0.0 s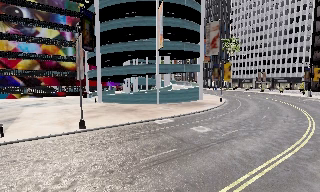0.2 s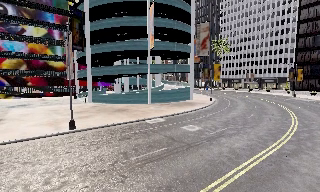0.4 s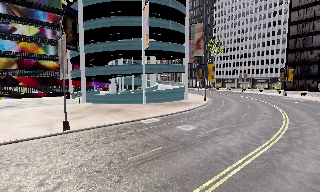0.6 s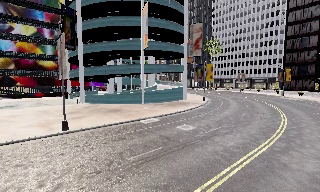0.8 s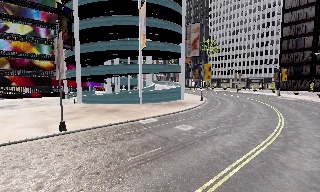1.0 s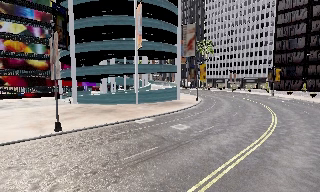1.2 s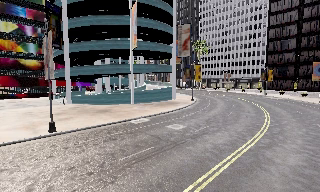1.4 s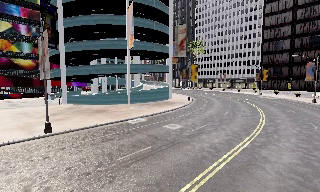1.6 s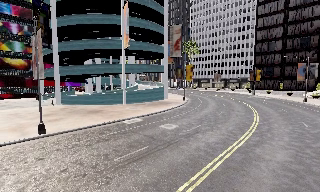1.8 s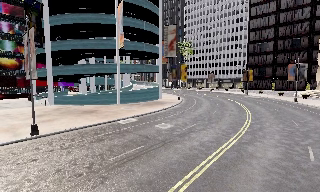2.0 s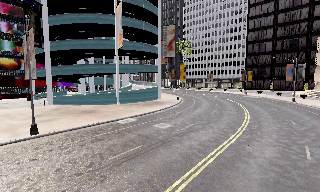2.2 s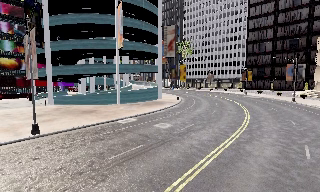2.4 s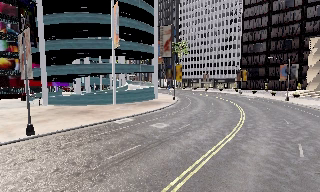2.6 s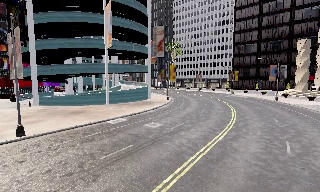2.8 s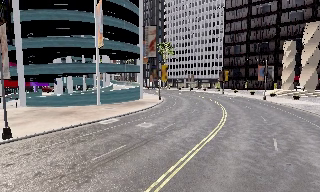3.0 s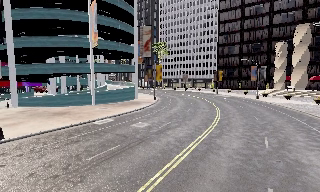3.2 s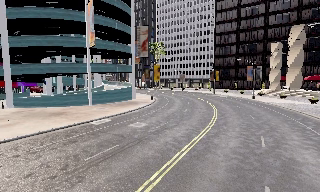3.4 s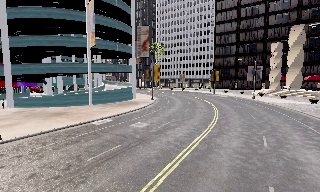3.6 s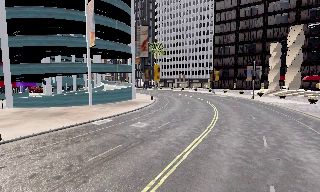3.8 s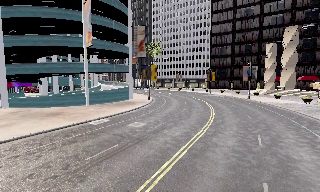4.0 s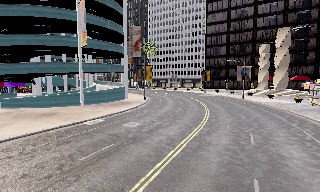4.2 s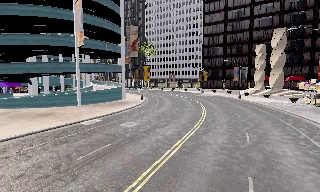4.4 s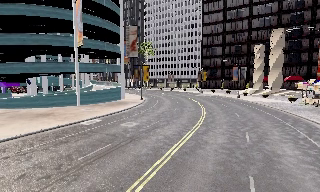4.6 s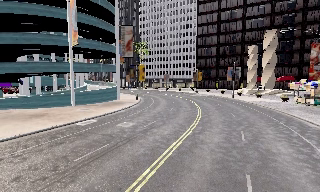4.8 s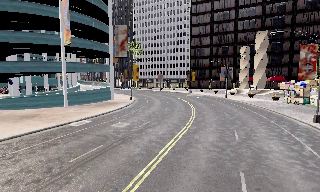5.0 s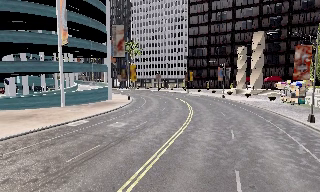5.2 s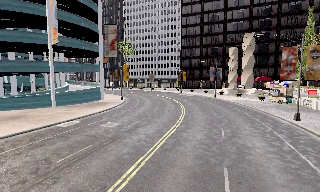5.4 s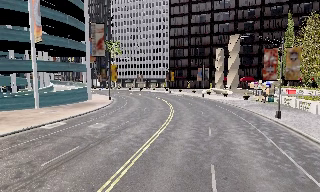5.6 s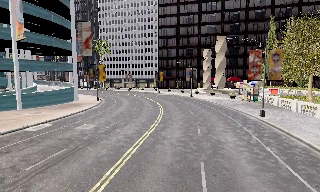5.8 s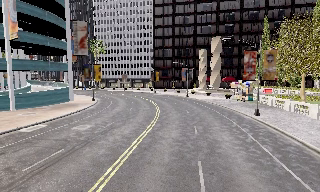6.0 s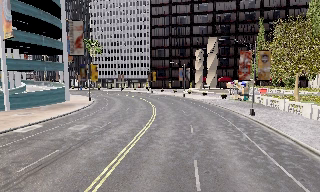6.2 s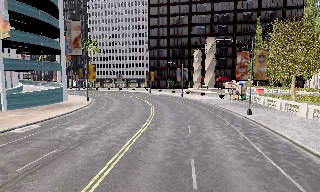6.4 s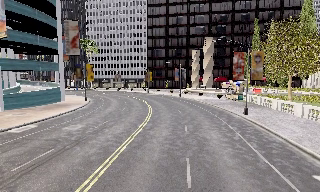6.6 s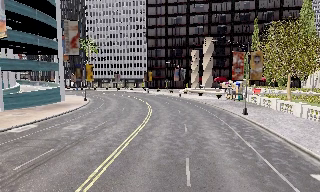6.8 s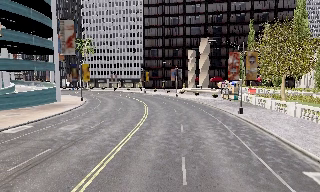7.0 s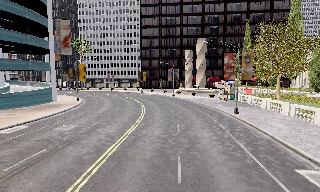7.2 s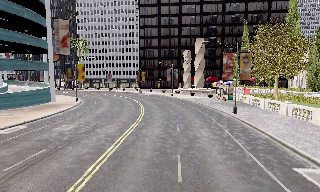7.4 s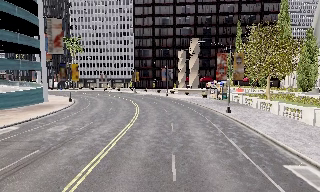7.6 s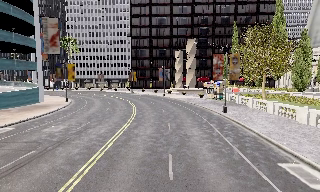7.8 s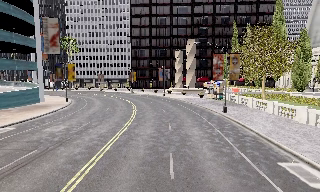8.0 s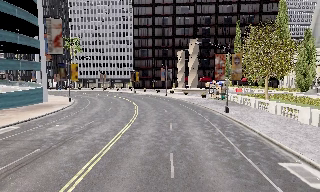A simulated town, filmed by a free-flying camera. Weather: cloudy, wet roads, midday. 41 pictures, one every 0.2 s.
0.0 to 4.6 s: The camera pans to its right, which is clockwise from overhead, by about 30 degrees. It travels backward and to its left, about 1.5 m.
4.6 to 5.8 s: The camera pans to its right, which is clockwise from overhead, by about 15 degrees.
5.8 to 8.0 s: The camera travels backward, about 1 m, so what stands in front gets smaller.
The film runs backward here.
